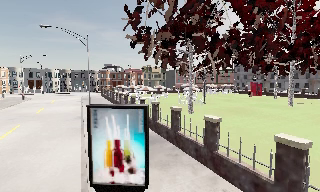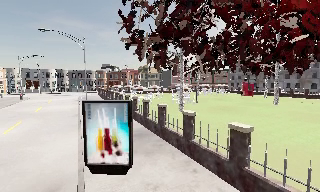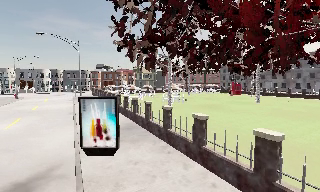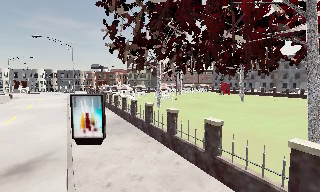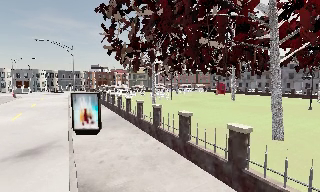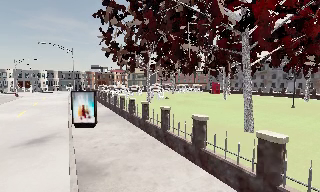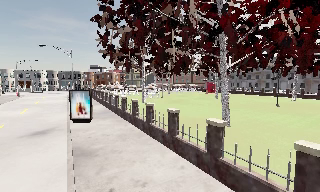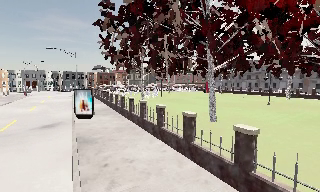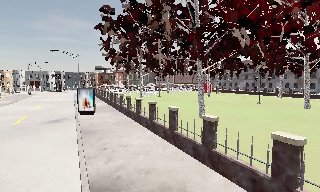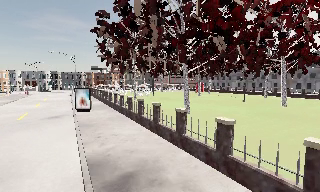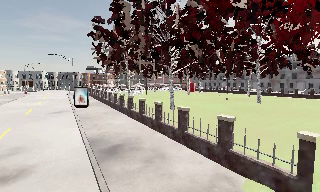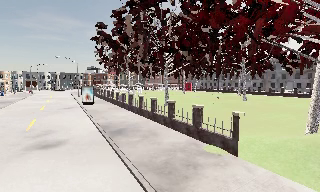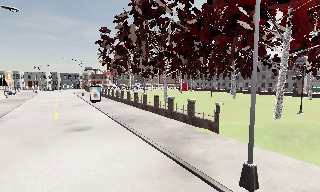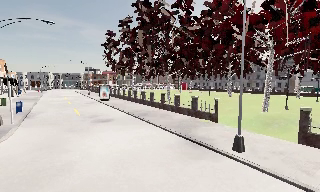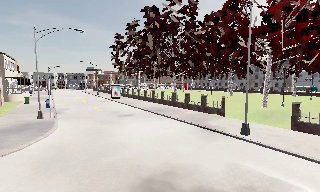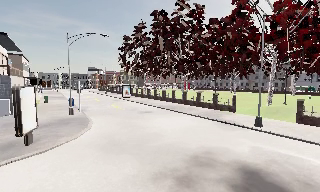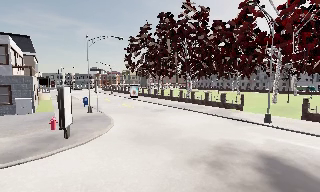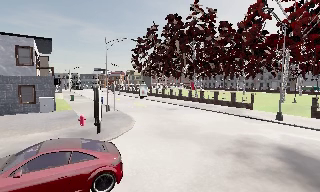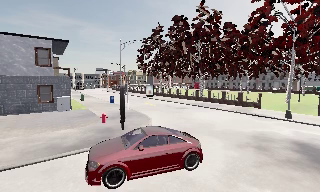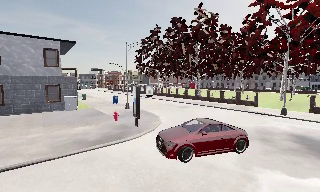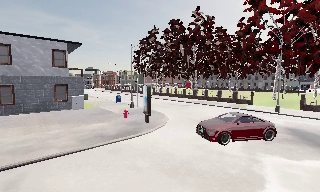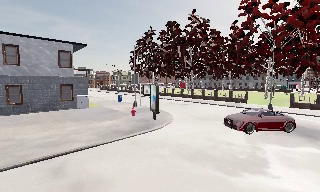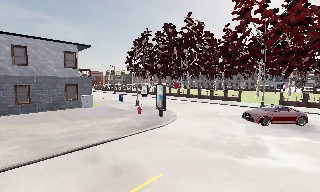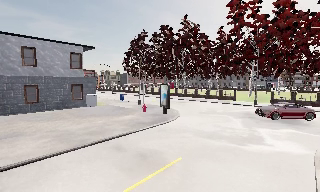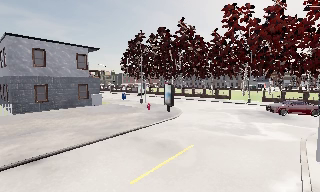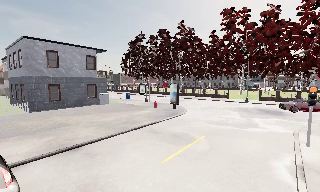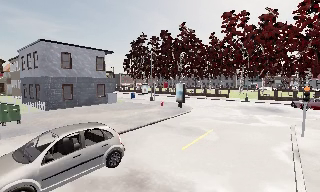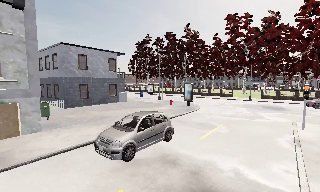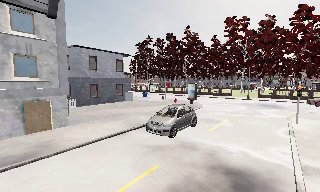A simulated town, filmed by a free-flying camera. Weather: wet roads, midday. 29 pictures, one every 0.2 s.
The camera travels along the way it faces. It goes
backward.
0.0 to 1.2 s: The camera travels backward and to its right, about 9 m, so what stands in front gets smaller.
1.2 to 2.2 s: The camera travels backward, about 10 m, so what stands in front gets smaller. It gains speed.
2.2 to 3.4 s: The camera travels backward and to its left, about 13 m, so what stands in front gets smaller. It loses speed.
3.4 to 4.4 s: The camera pans to its right, which is clockwise from overhead, by about 10 degrees. It travels to its left and backward, about 7 m, so close, fixed things drift to the right.
4.4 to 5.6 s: The camera travels backward and to its left, about 10 m, so what stands in front gets smaller.
The film runs backward here.
